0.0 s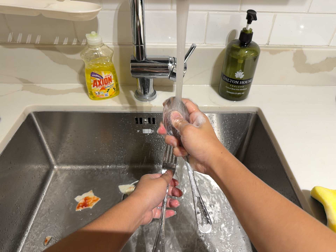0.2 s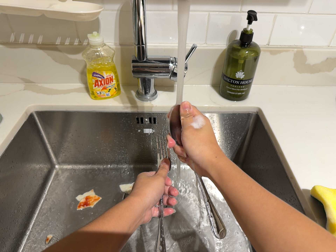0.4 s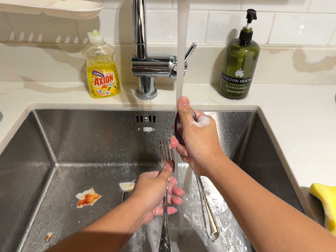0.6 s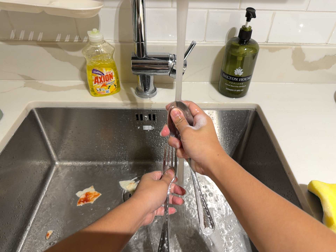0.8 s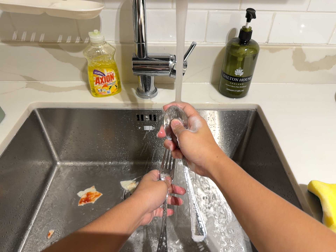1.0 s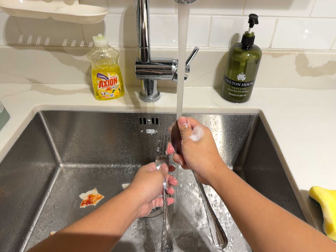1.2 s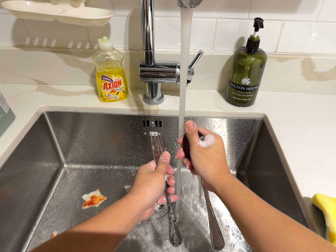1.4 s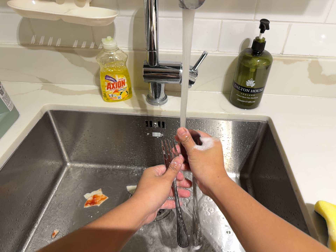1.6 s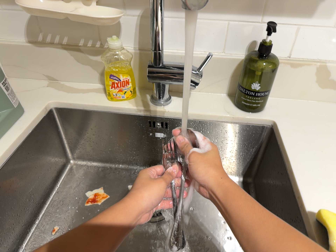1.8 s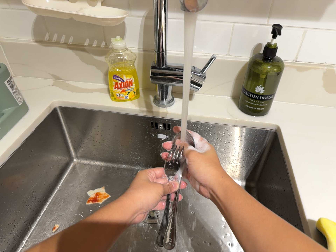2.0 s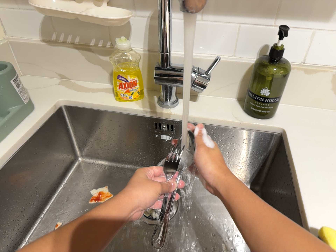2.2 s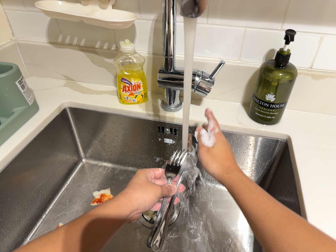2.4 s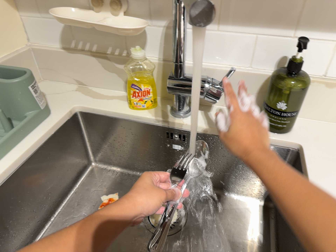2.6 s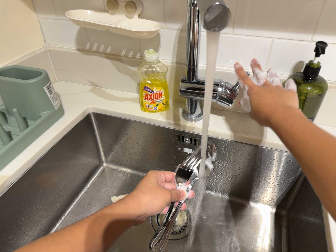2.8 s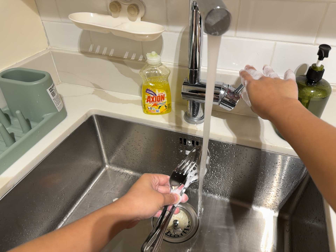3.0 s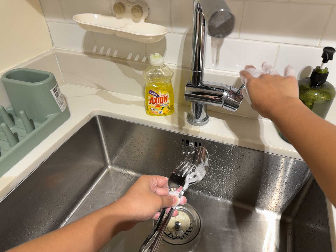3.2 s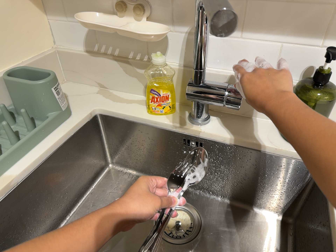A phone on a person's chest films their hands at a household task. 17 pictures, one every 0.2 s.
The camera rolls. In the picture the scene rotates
clockwise.
0.0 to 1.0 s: The camera keeps its place and its aim.
1.0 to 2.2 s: The camera pans to its left by about 10 degrees. It travels to its right, about 7 cm.
2.2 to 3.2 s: The camera shifts only a little, or ends up much as it began.
The film runs backward here.
